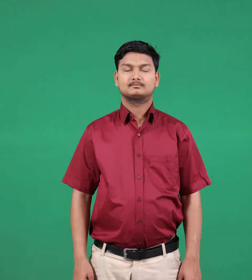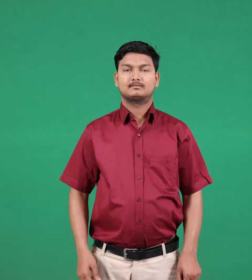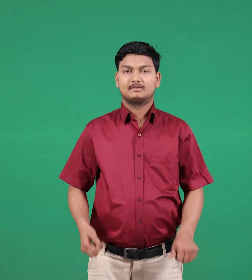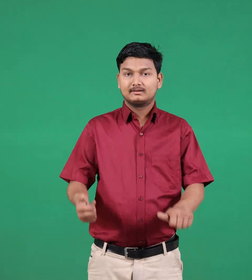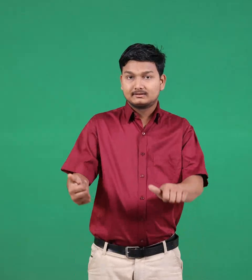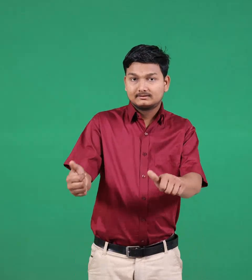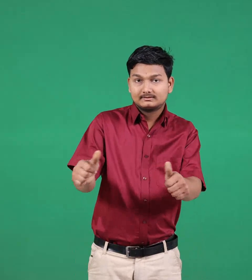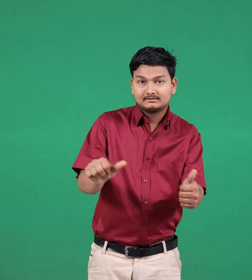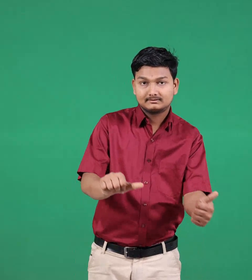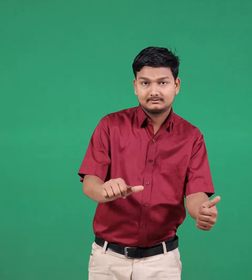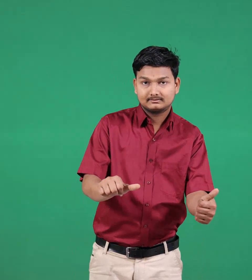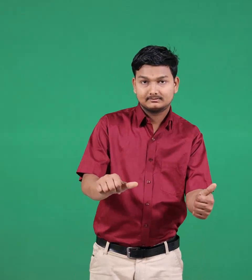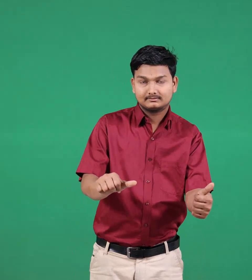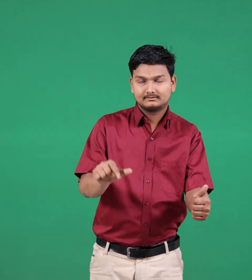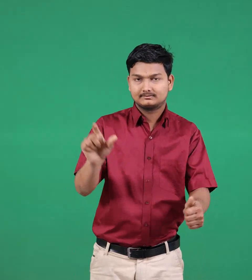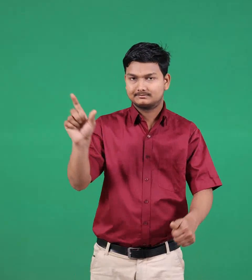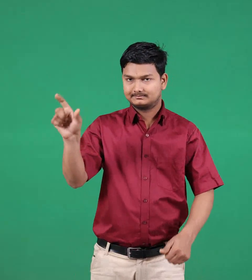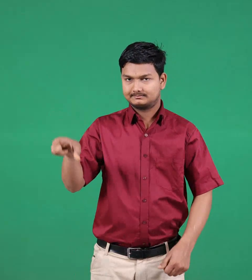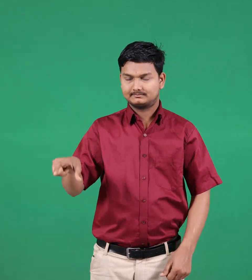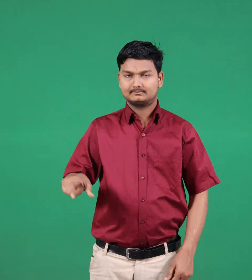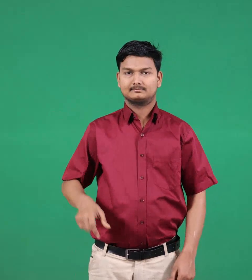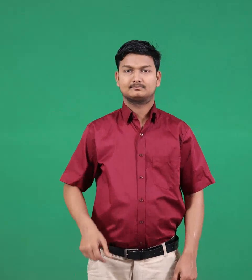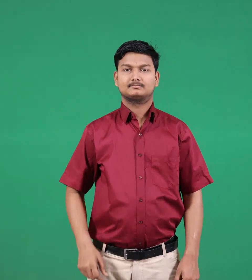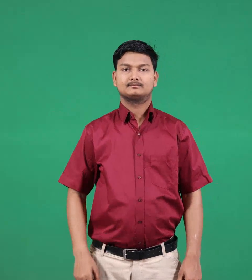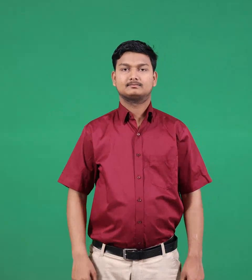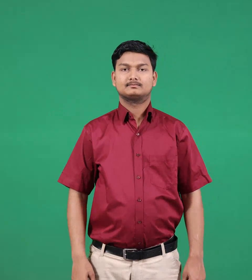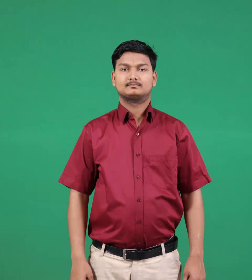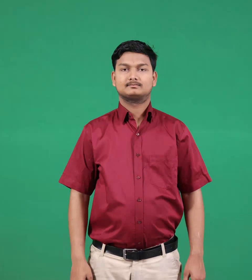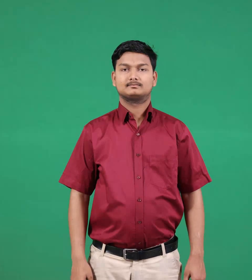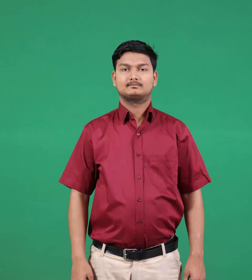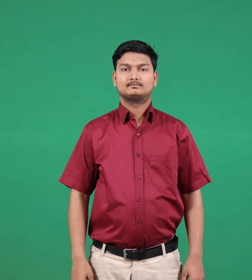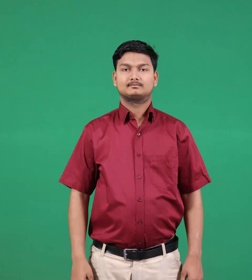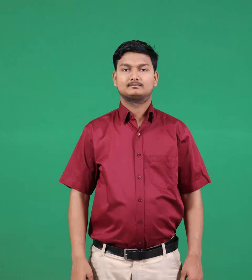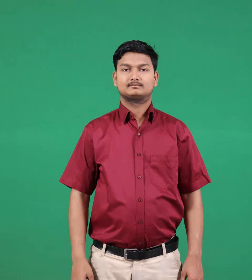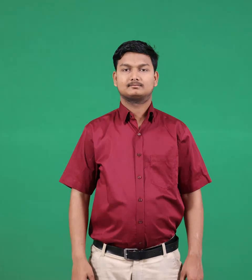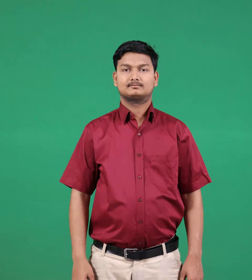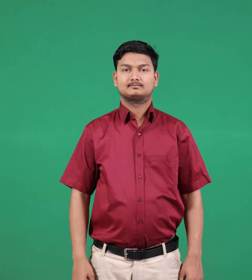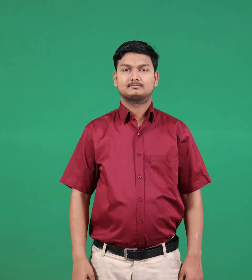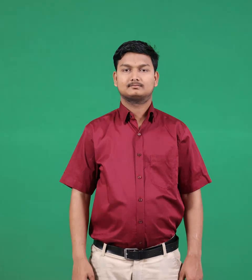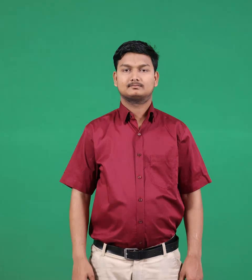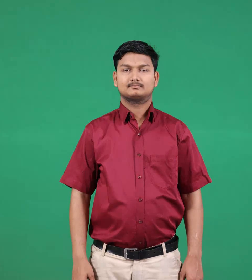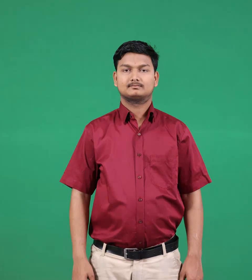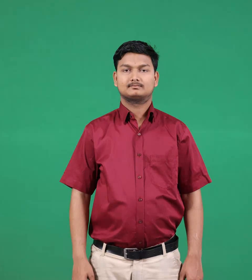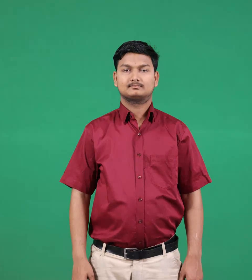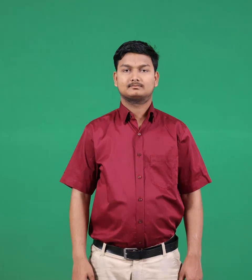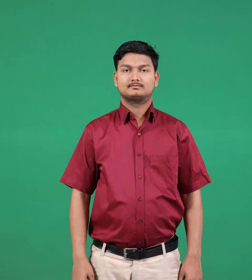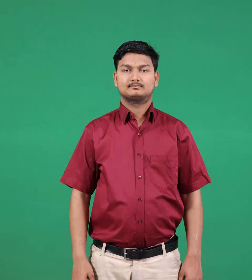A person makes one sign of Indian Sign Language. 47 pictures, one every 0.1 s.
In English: baptism
